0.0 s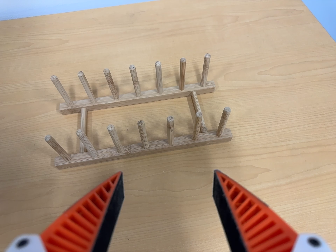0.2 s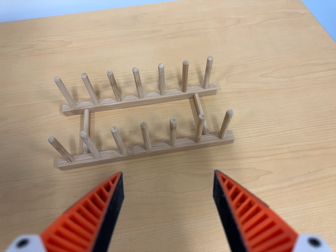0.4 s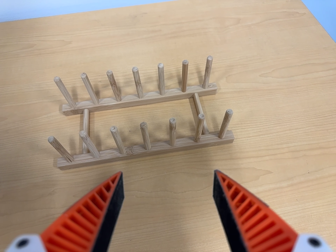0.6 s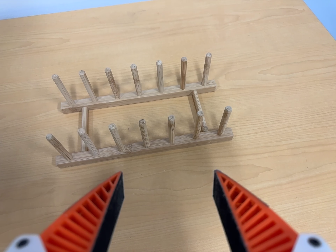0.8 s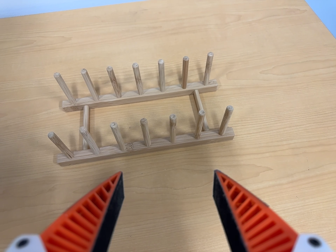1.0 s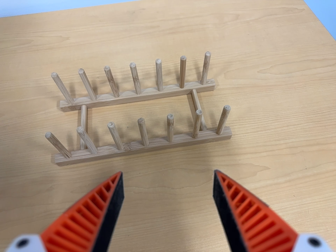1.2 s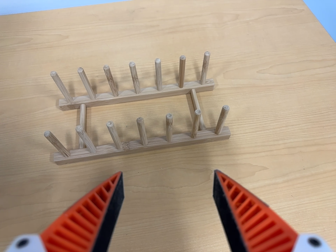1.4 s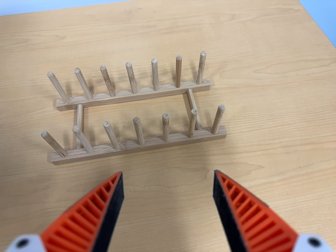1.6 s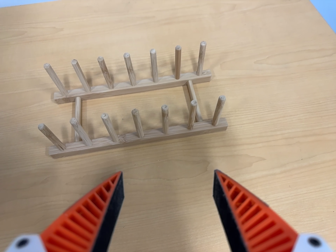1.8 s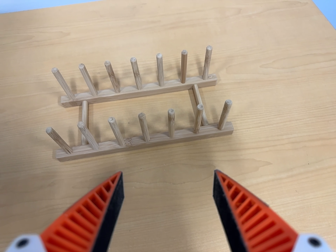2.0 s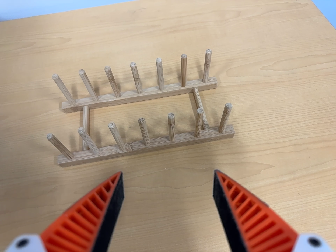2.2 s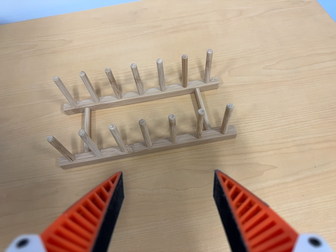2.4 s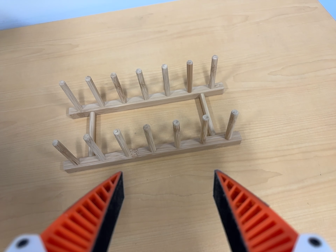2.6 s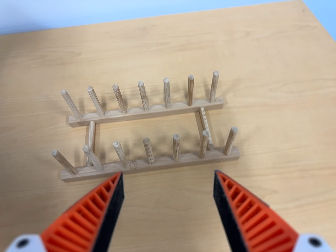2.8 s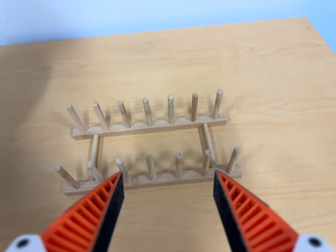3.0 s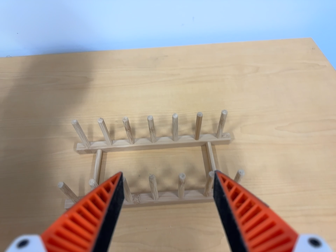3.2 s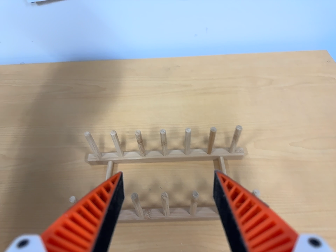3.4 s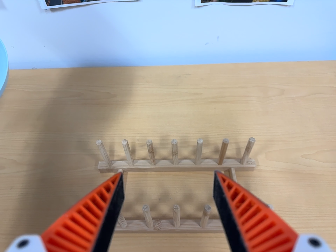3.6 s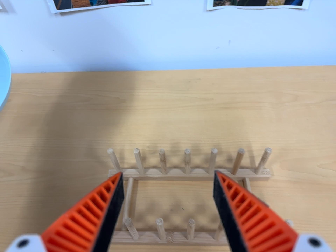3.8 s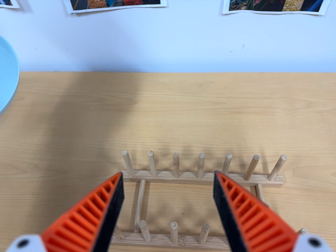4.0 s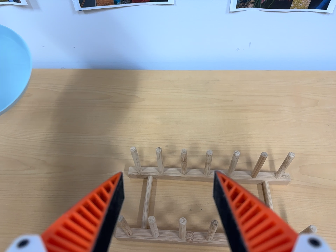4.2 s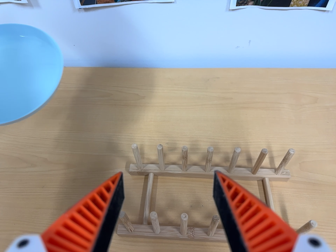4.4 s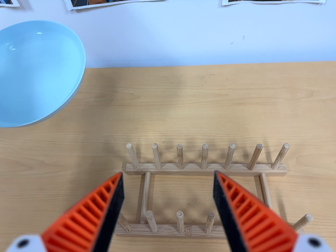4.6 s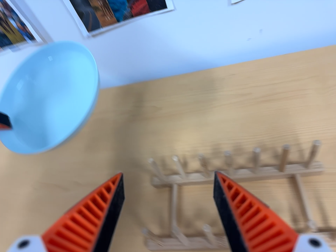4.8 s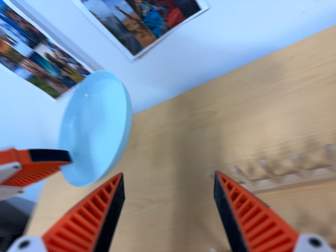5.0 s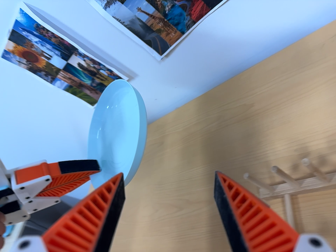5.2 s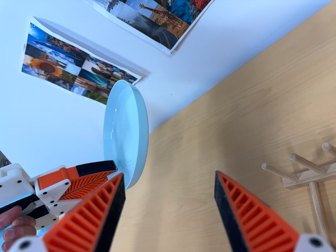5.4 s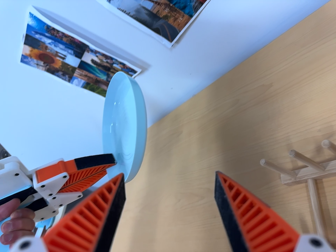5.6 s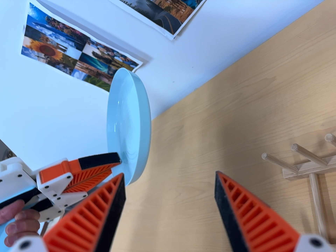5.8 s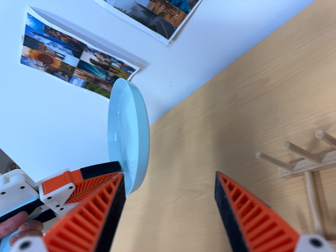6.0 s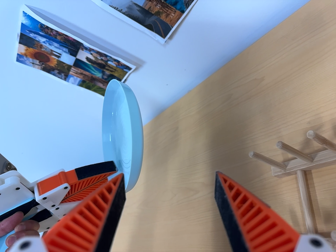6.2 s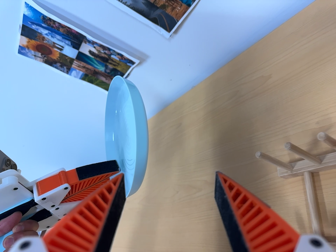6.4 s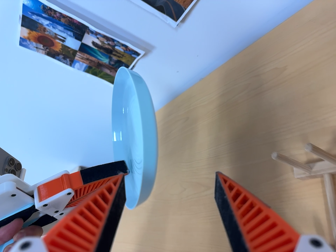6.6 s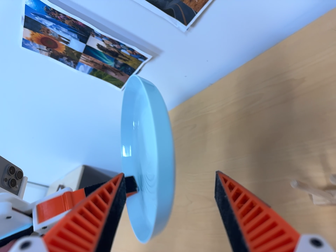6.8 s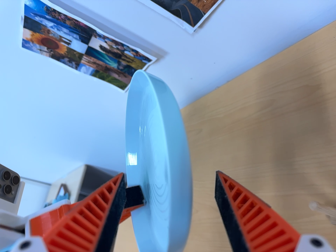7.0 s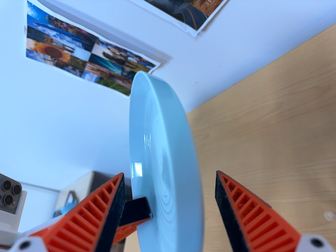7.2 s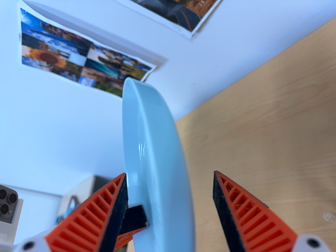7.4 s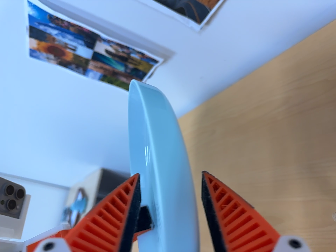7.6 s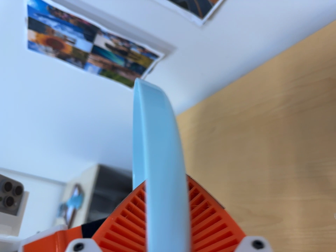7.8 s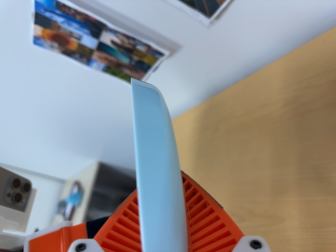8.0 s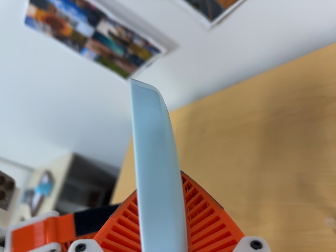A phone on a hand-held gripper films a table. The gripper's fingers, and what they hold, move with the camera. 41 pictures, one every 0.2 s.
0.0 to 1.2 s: The camera keeps its place and its aim.
1.2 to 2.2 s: The camera shifts only a little, or ends up much as it began.
2.2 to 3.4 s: The camera travels toward the top of its view, about 7 cm, so close, fixed things drift downward. It rolls about its line of sight by about 10 degrees, and the scene rotates clockwise.
3.4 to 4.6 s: The camera swings to its left by about 10 degrees, and the scene slides to the right.
4.6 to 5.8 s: The camera swings to its left by about 35 degrees, and the scene slides to the right. It travels to its right, about 10 cm. It rolls about its line of sight by about 20 degrees, and the scene rotates counterclockwise.
5.8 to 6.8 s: The camera travels forward and toward the top of its view, about 10 cm, so what stands in front looms larger.
6.8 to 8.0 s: The camera shifts only a little, or ends up much as it began.
The film runs forward here.
